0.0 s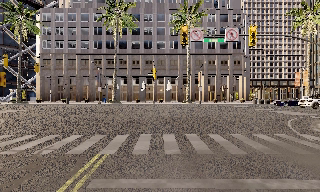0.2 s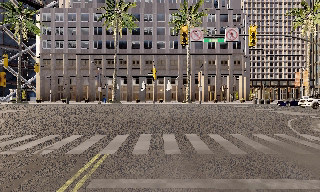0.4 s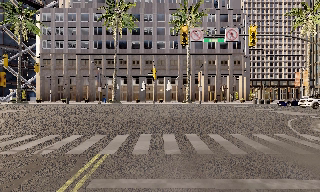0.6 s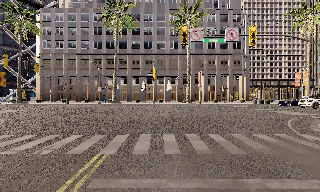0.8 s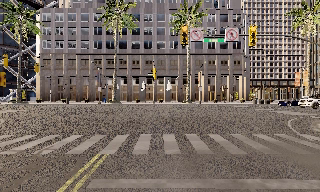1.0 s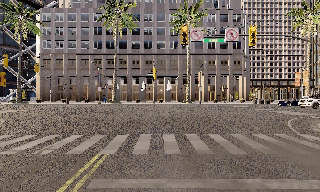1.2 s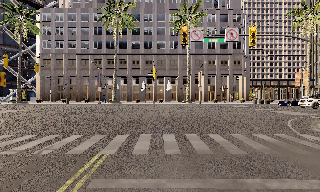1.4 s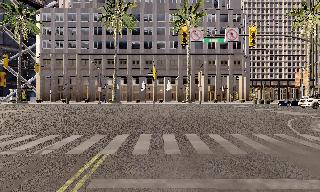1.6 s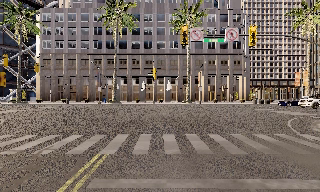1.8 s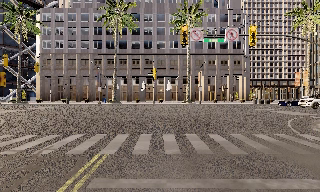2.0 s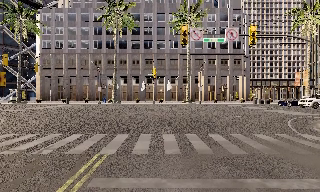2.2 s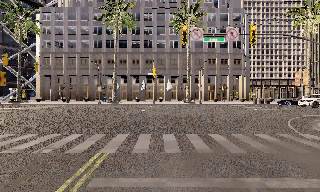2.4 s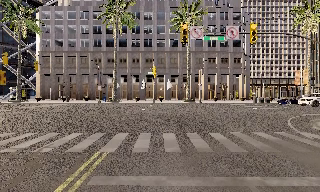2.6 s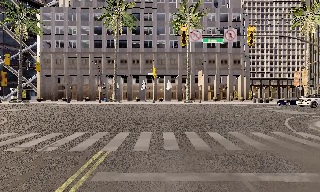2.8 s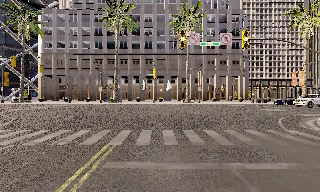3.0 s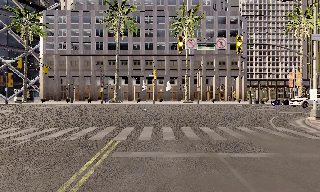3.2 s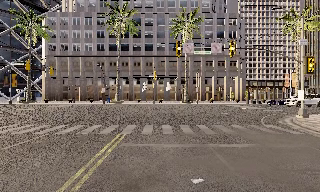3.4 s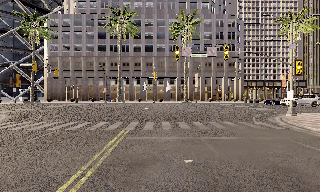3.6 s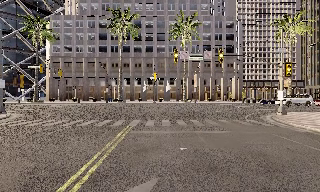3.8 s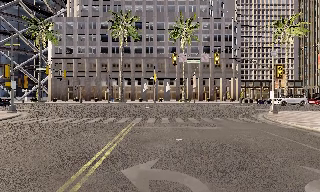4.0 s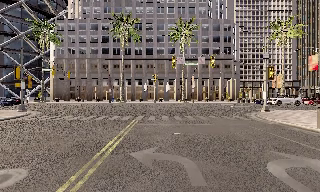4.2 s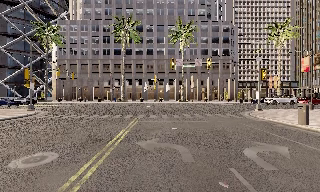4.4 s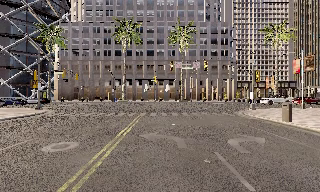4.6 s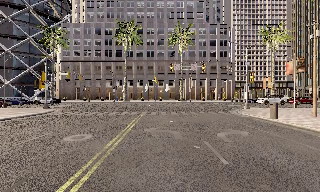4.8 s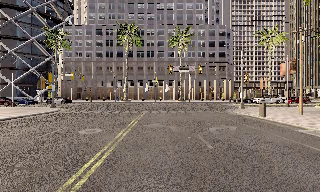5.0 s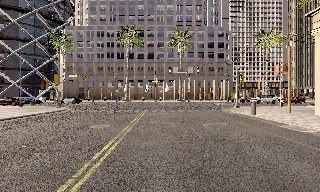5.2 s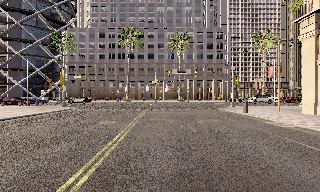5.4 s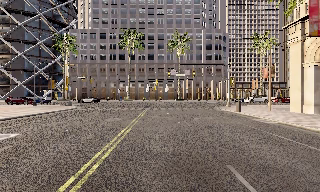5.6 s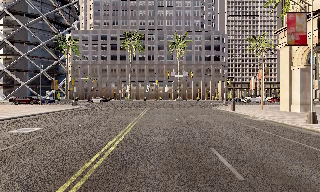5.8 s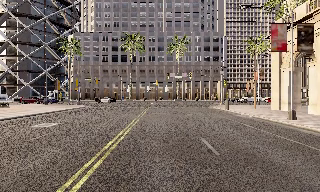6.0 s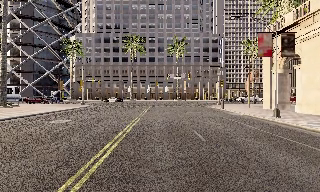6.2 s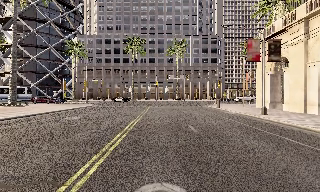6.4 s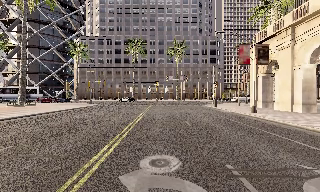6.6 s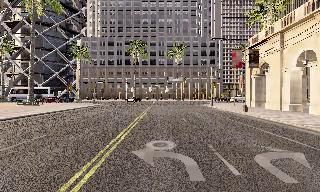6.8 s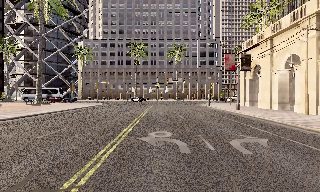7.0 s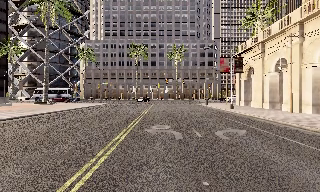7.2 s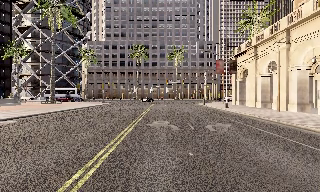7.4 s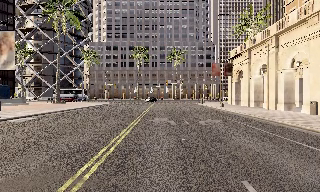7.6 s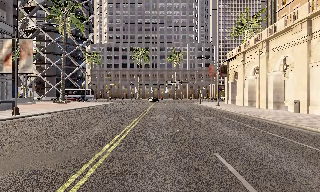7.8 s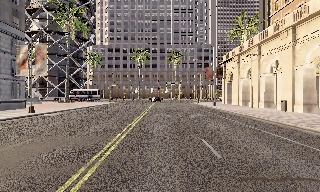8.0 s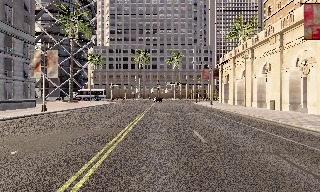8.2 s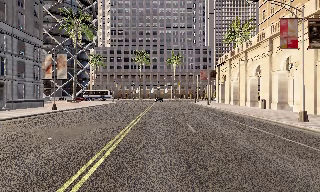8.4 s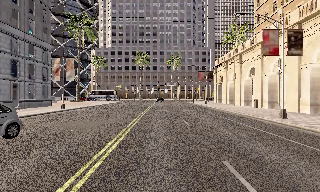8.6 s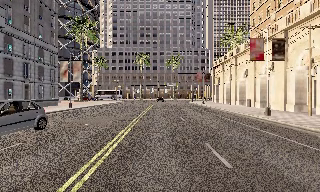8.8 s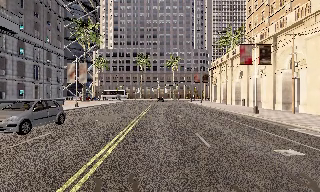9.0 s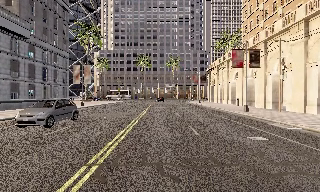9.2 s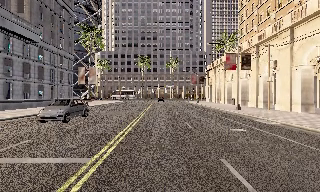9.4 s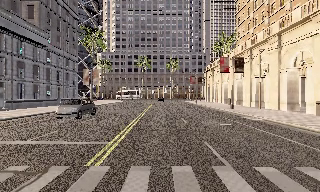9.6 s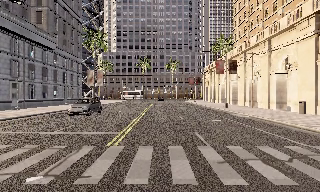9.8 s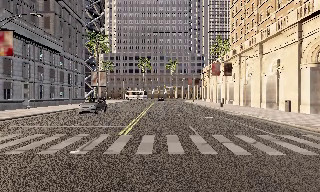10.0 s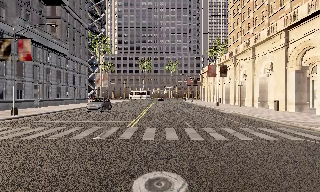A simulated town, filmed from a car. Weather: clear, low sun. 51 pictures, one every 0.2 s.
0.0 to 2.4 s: The camera keeps its place and its aim.
2.4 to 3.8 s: The camera travels backward, about 6 m, so what stands in front gets smaller. It gains speed.
3.8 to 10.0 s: The camera travels backward, about 45 m, so what stands in front gets smaller.
The film runs backward here.
